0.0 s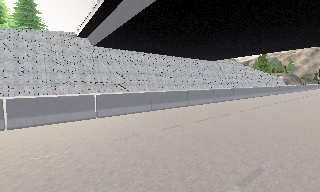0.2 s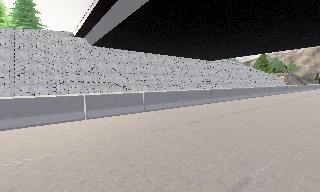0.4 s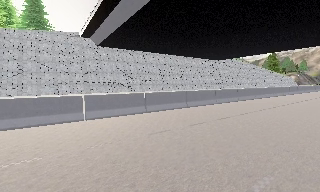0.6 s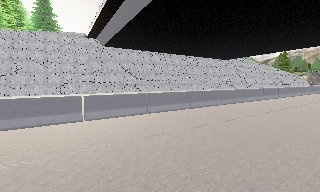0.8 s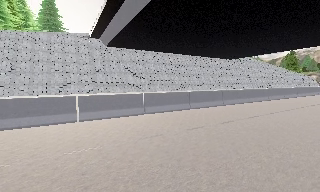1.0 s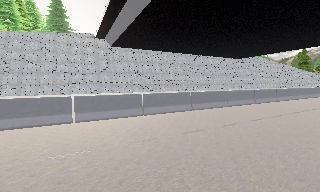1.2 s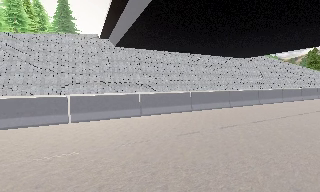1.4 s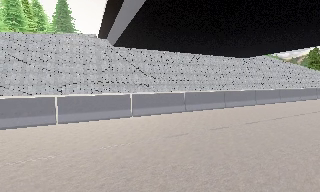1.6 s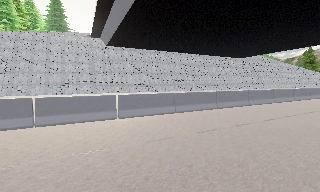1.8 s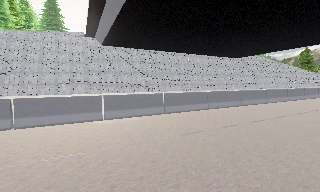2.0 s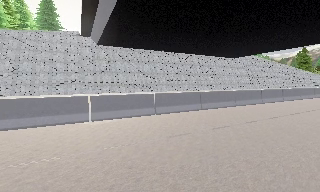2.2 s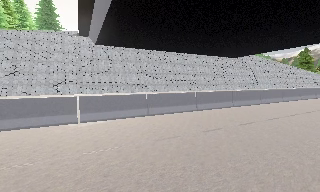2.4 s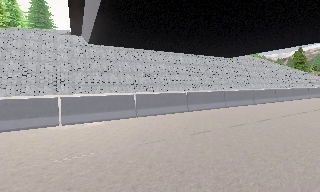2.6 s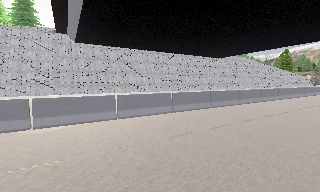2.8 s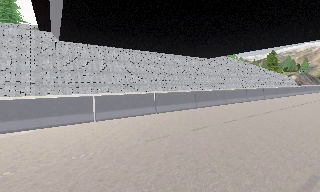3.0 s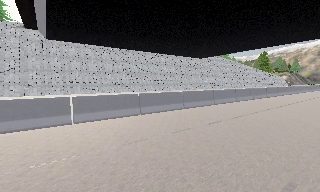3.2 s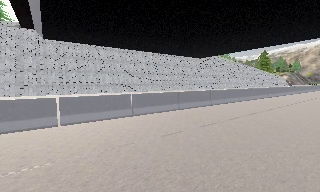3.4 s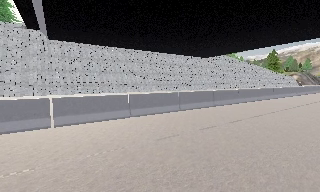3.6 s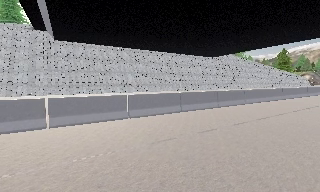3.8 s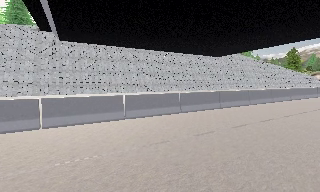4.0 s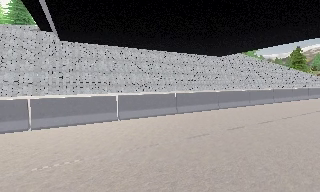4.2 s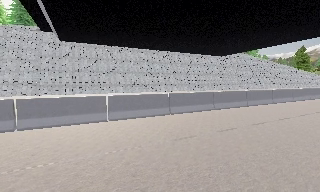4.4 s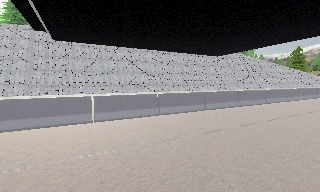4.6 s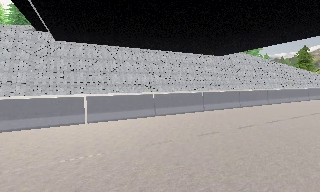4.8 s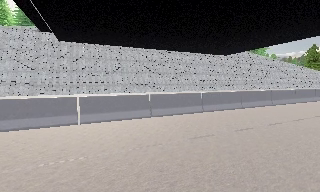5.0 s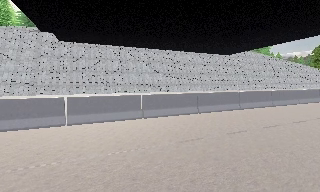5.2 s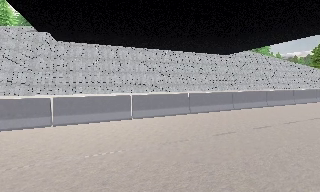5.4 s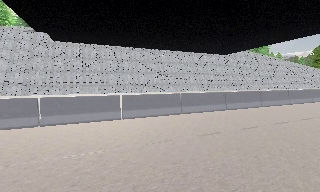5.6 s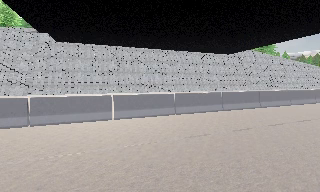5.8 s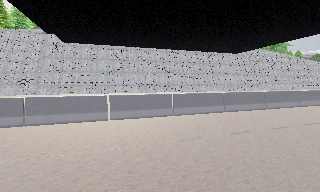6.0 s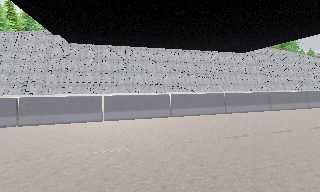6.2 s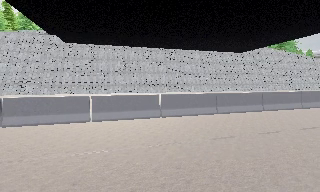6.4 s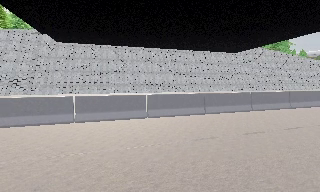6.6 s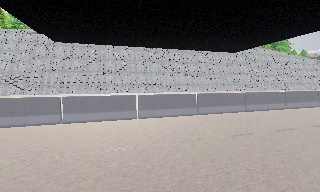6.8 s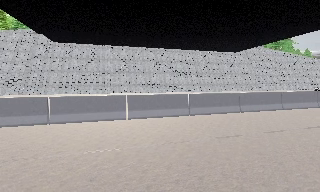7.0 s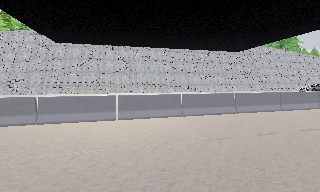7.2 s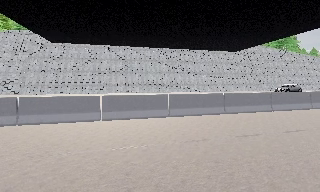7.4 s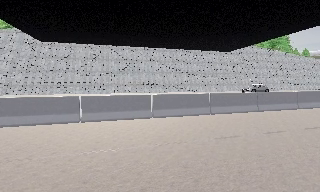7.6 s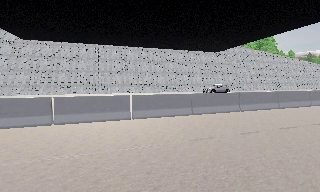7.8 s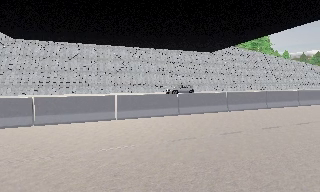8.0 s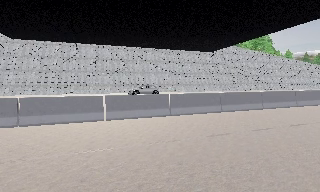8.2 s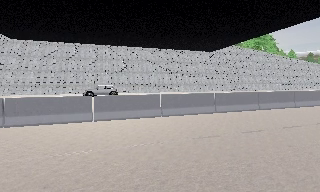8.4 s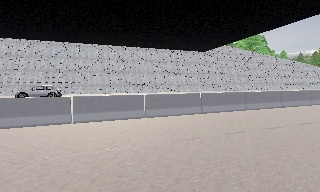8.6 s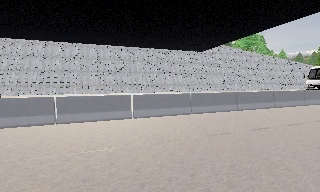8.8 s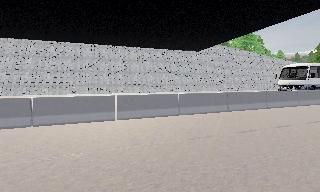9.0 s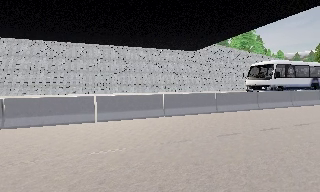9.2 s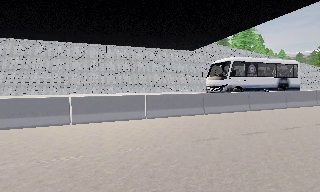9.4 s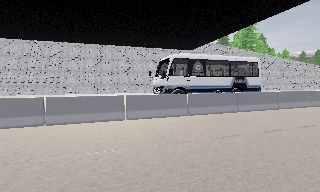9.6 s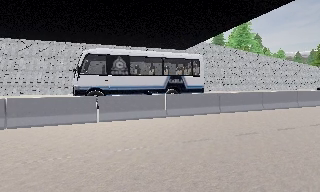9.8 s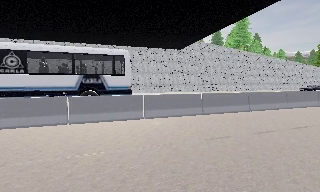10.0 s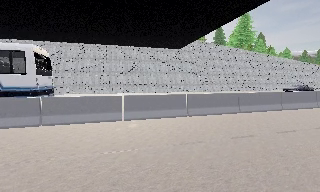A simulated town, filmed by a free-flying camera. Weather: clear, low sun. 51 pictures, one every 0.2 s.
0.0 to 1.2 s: The camera pans to its left, which is counterclockwise from overhead, by about 10 degrees. It travels to its right and forward, about 3 m.
1.2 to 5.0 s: The camera travels to its right and forward, about 11 m, so close, fixed things drift to the left.
5.0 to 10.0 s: The camera travels to its right, about 19 m, so close, fixed things drift to the left. It gains speed.
The film runs forward here.
